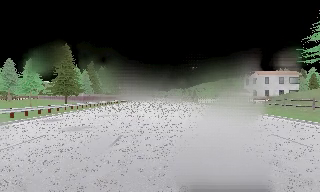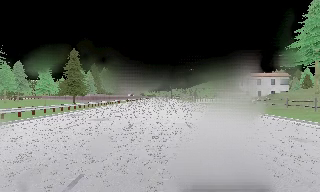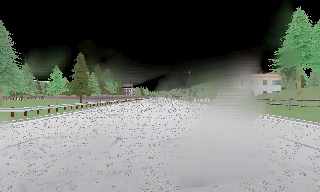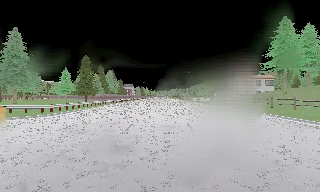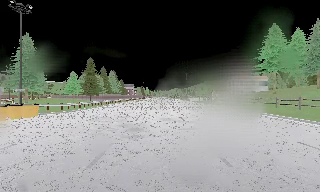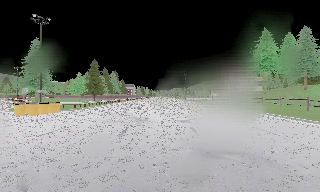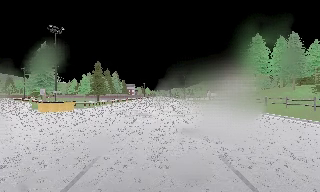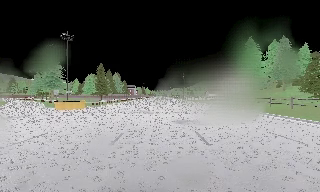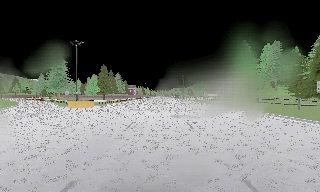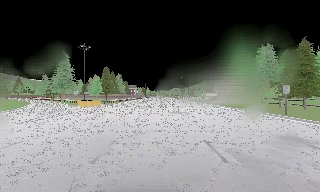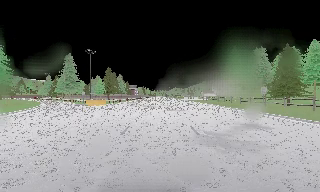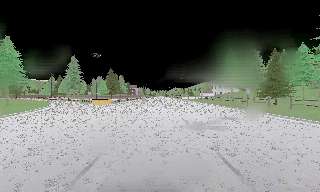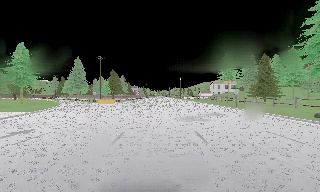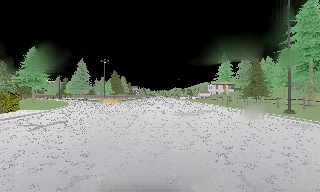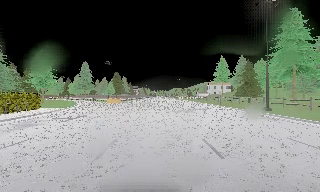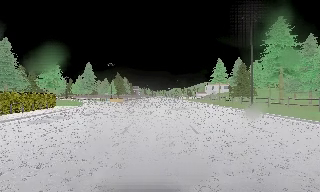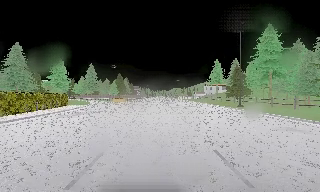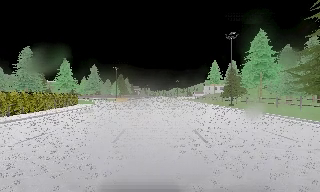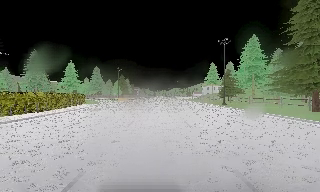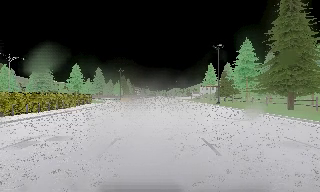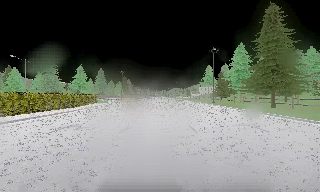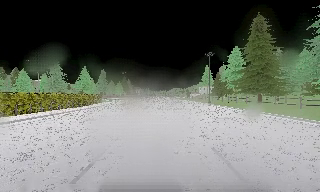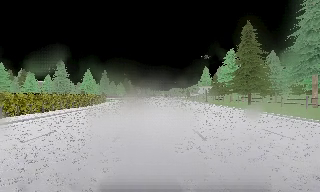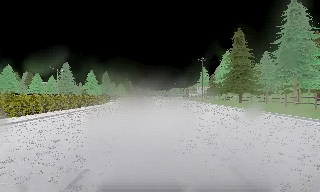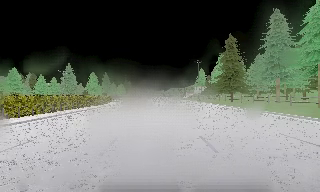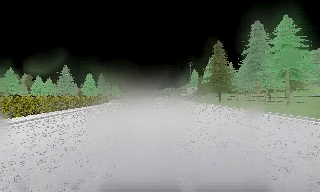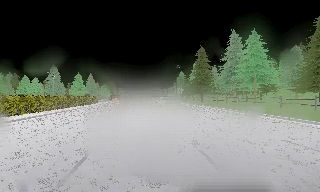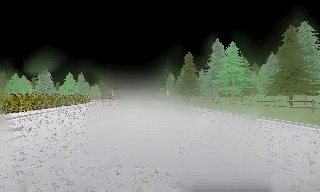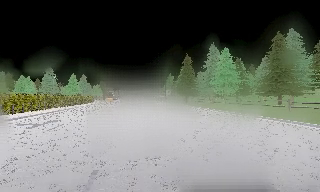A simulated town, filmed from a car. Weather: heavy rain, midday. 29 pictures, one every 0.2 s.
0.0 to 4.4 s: The camera travels backward, about 65 m, so what stands in front gets smaller.
4.4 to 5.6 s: The camera swings to its right by about 10 degrees, and the scene slides to the left. It travels backward, about 18 m, so what stands in front gets smaller.
The film runs backward here.
